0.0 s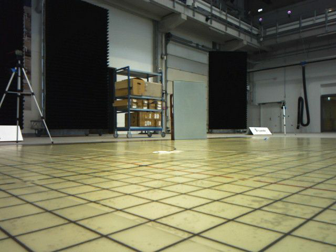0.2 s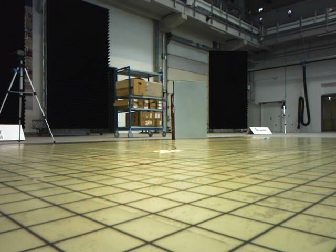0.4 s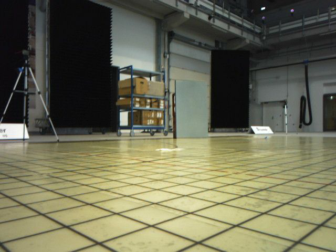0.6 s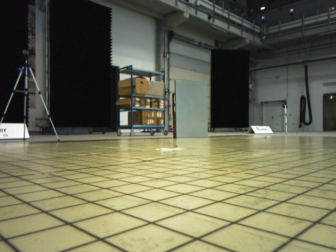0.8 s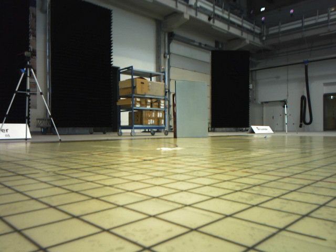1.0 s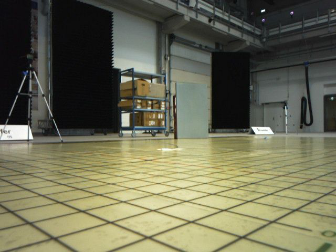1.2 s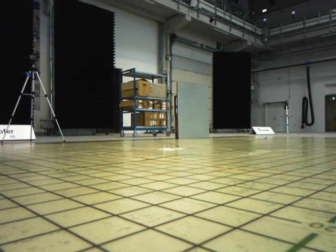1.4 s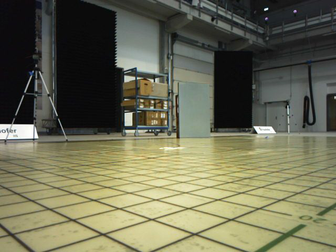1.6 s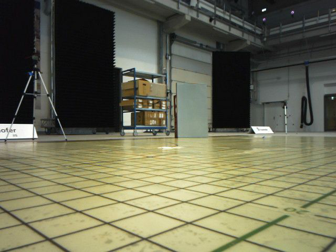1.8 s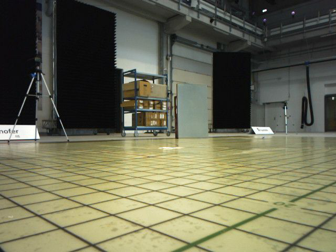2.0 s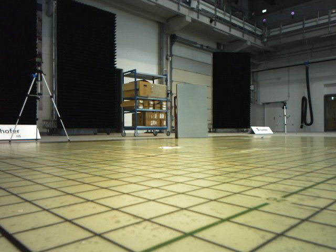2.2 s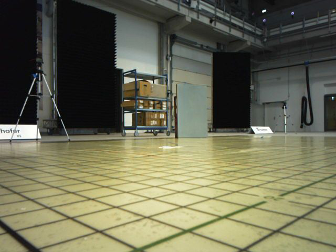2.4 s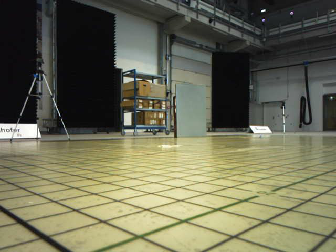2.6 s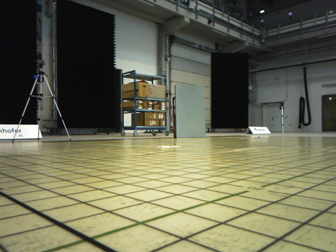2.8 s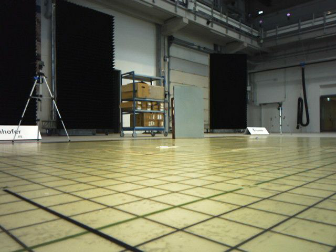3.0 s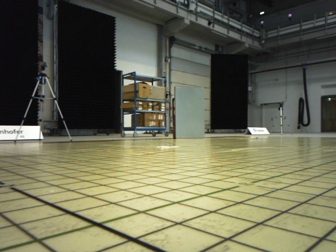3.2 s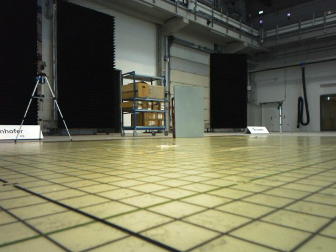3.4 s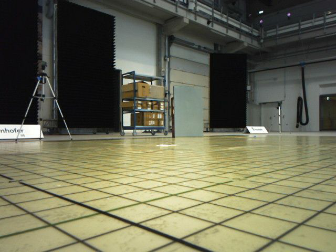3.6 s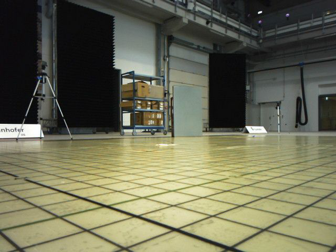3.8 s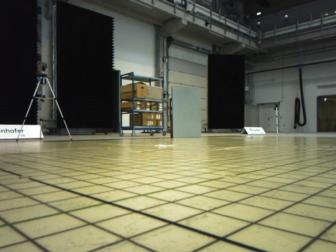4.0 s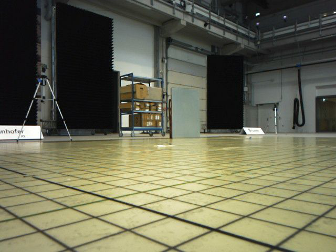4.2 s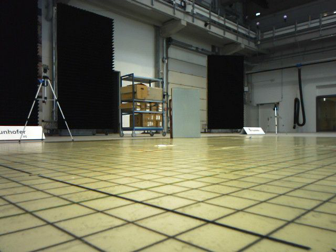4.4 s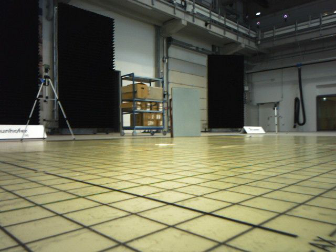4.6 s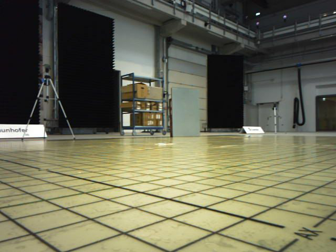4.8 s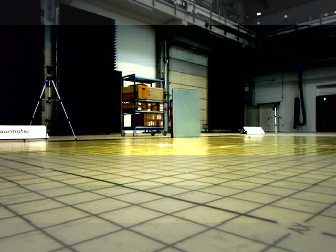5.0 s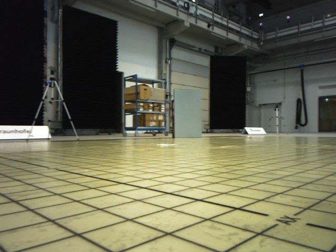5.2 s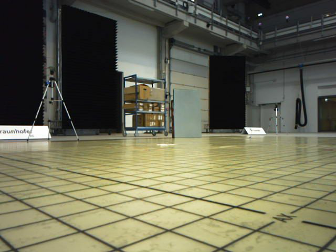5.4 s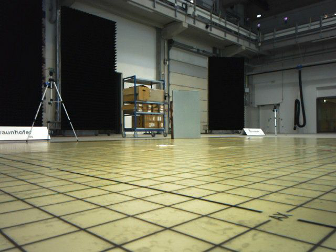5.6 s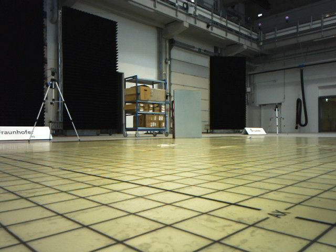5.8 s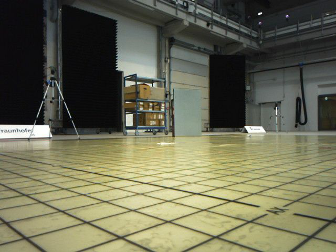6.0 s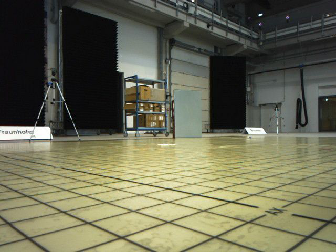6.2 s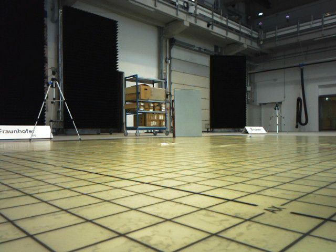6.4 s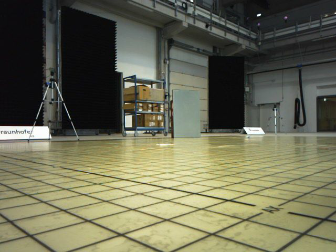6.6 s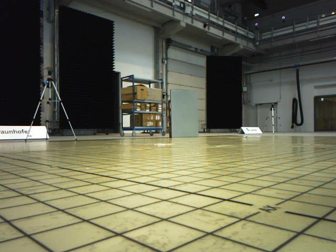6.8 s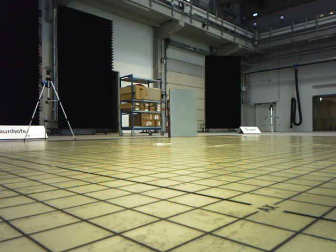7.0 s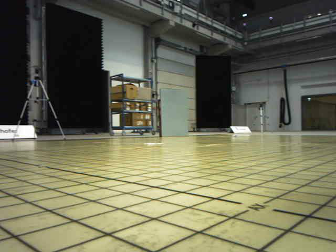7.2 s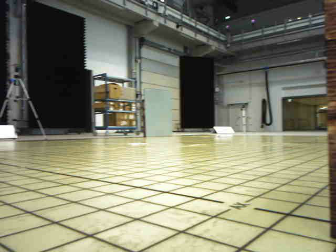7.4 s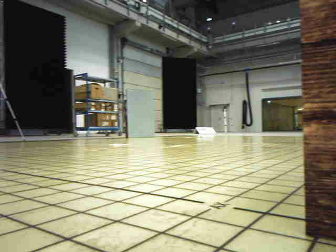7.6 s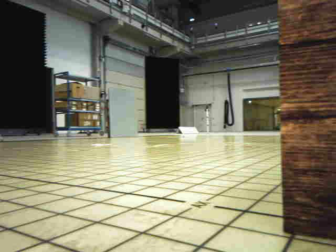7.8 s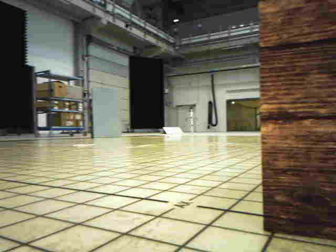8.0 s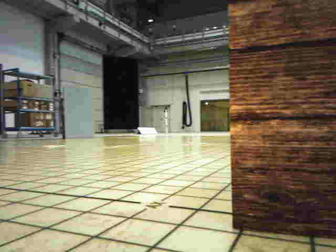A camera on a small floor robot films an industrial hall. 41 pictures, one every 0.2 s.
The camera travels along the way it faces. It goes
backward.
0.0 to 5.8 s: The camera travels backward, about 1 m, so what stands in front gets smaller.
5.8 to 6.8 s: The camera keeps its place and its aim.
6.8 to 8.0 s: The camera swings to its right by about 20 degrees, and the scene slides to the left.
The film runs backward here.
